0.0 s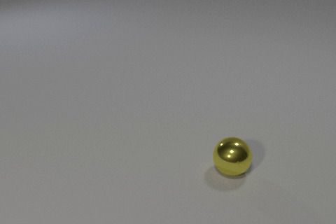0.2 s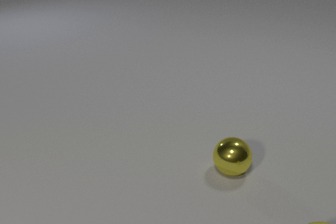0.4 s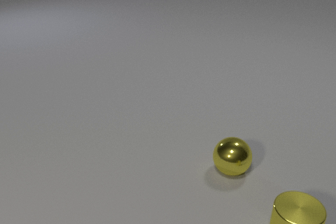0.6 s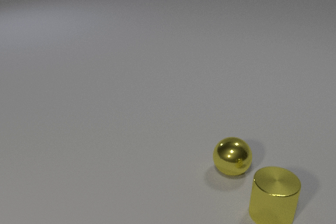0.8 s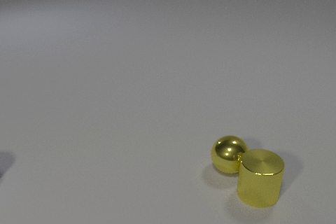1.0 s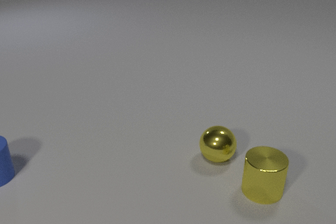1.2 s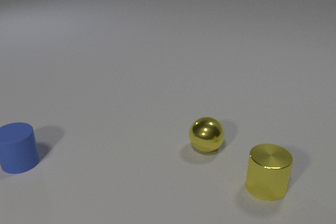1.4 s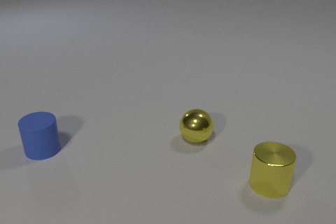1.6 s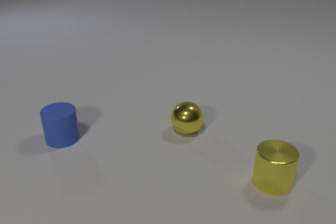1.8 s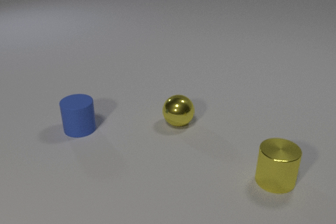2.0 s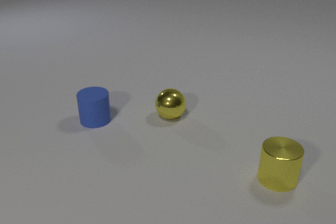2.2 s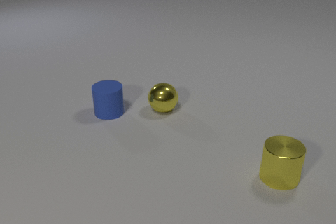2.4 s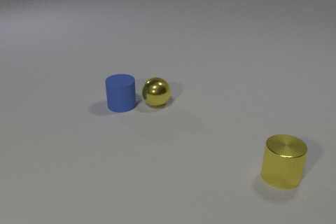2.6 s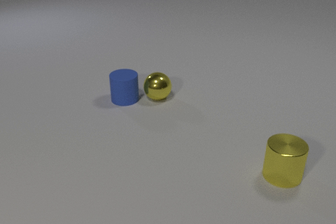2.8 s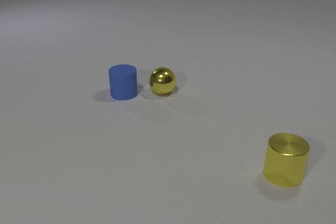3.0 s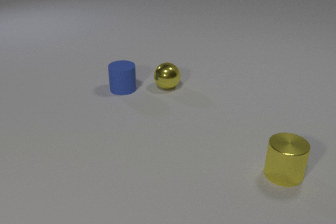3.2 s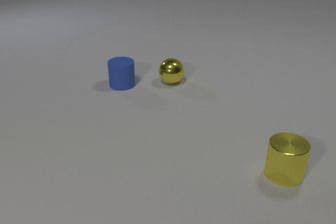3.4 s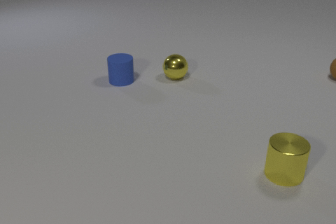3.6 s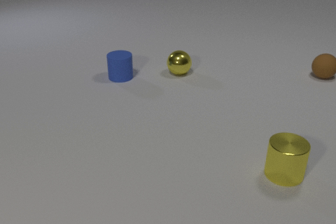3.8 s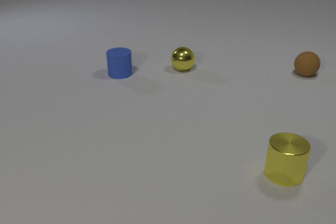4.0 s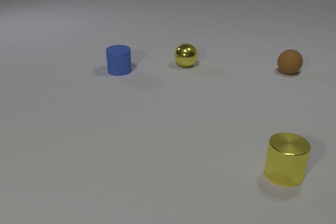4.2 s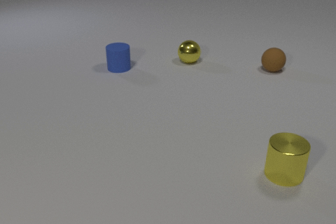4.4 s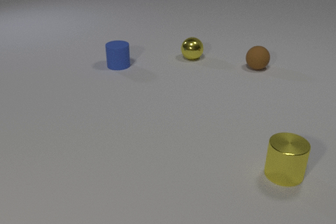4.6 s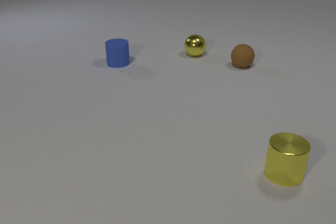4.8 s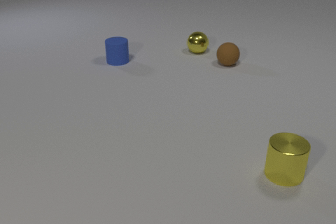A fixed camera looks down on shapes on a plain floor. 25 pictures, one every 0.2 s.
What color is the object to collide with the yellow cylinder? yellow.
What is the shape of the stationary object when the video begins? sphere.
How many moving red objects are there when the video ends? 0.
0.0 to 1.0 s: The yellow metal cylinder comes in at the bottom edge, slides away from the camera and to the left. The yellow metal sphere rolls away from the camera and to the left. The blue rubber cylinder comes in at the left edge, slides to the right. The yellow metal cylinder and the yellow metal sphere collide.
1.0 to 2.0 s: The yellow metal cylinder slides away from the camera and to the right. The yellow metal sphere rolls away from the camera and to the left. The blue rubber cylinder slides to the right and away from the camera.
2.0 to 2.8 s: The yellow metal cylinder slides away from the camera. The yellow metal sphere rolls away from the camera. The blue rubber cylinder slides away from the camera and to the right. The yellow metal sphere and the blue rubber cylinder collide.
2.8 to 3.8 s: The yellow metal sphere rolls away from the camera. The blue rubber cylinder slides away from the camera. The brown rubber sphere comes in at the right edge, rolls to the left.
3.8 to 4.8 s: The yellow metal sphere rolls away from the camera. The blue rubber cylinder slides away from the camera. The brown rubber sphere rolls to the left.
